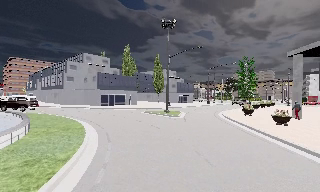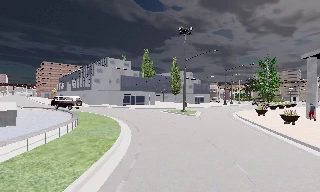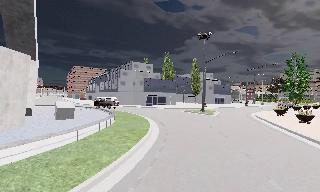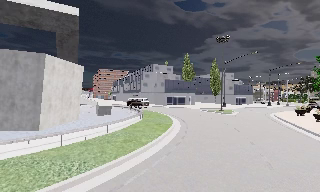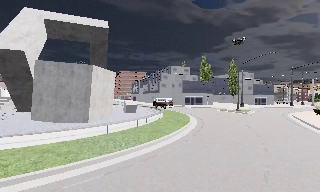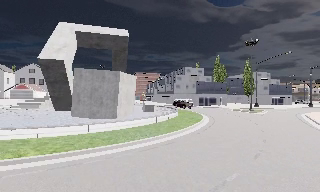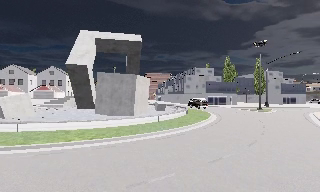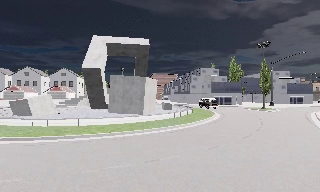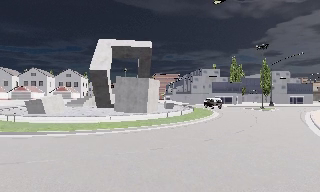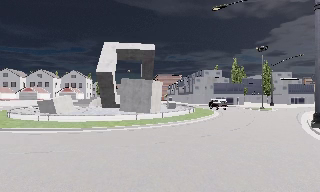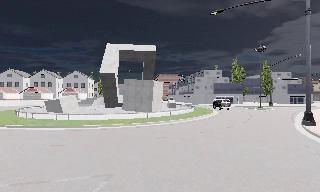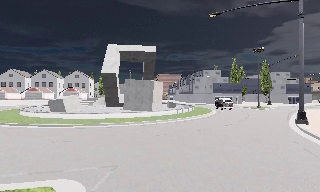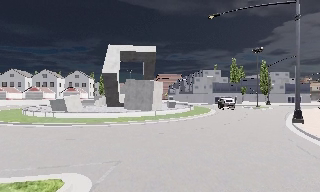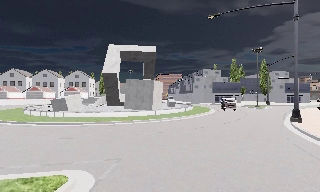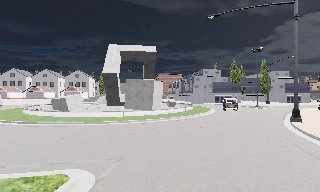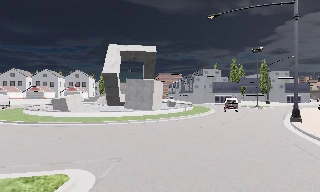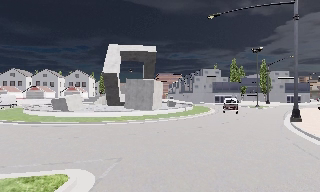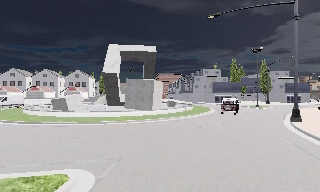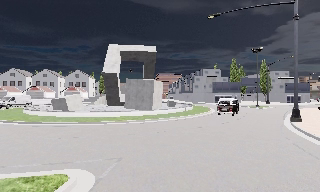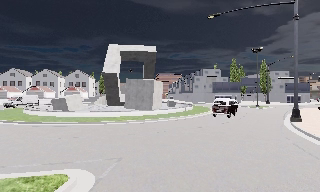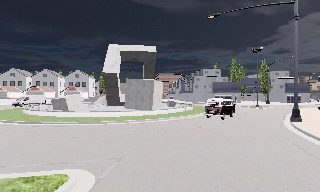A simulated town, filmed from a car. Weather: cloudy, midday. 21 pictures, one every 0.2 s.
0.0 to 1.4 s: The camera pans to its left, which is counterclockwise from overhead, by about 35 degrees. It travels backward, about 14 m.
1.4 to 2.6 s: The camera travels backward, about 4.5 m, so what stands in front gets smaller. It loses speed.
2.6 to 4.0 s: The camera keeps its place and its aim.
The film runs backward here.
